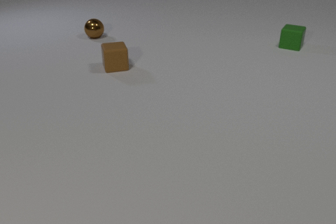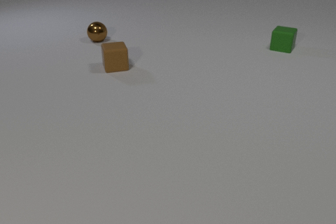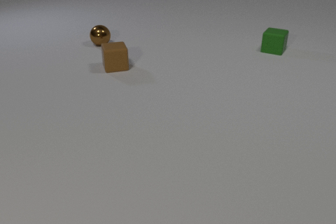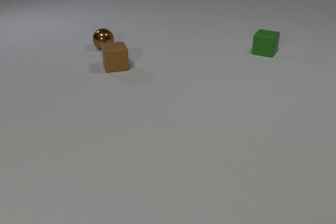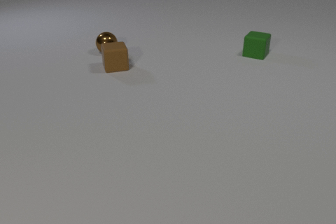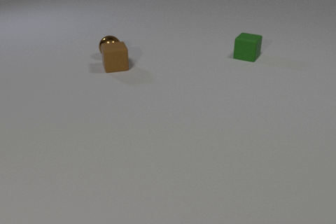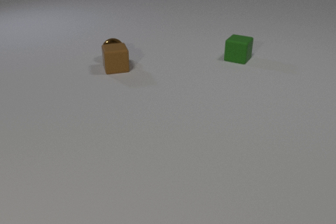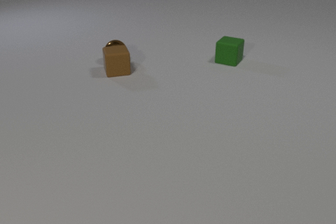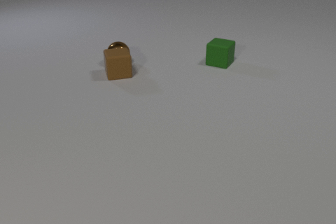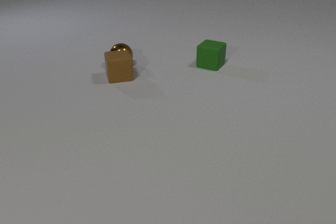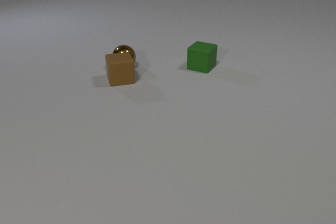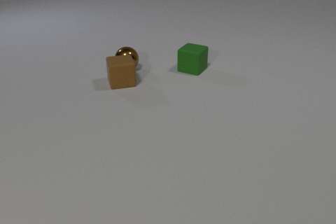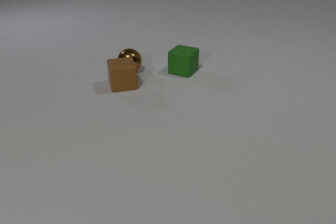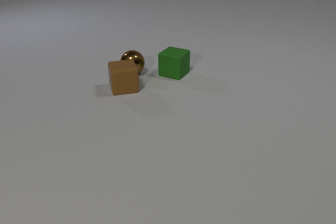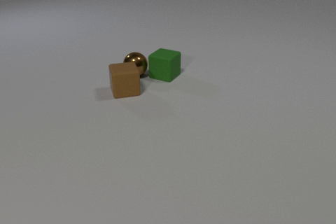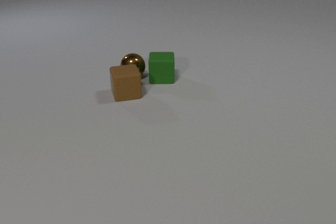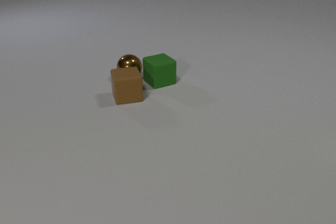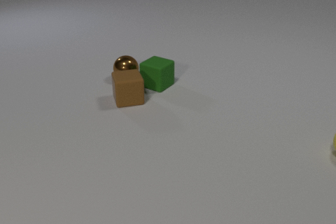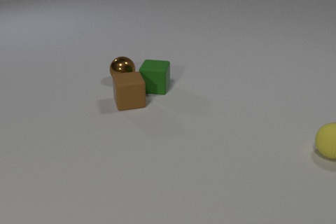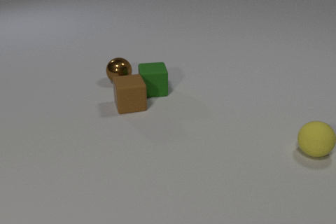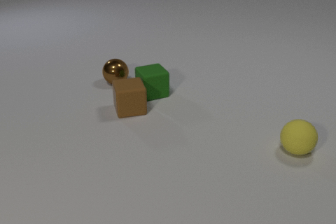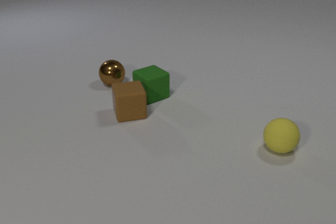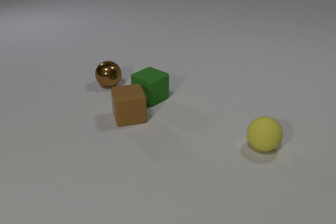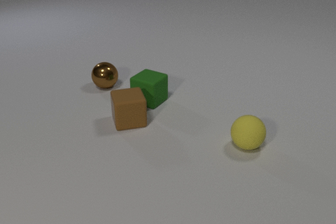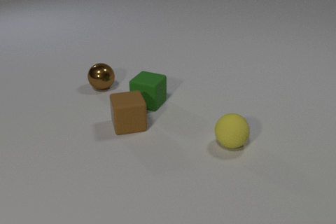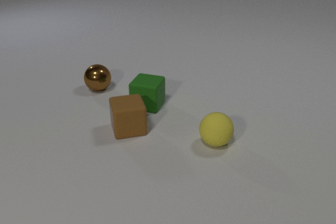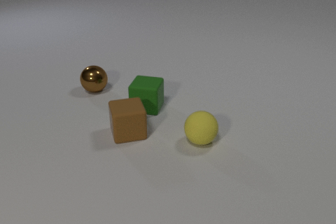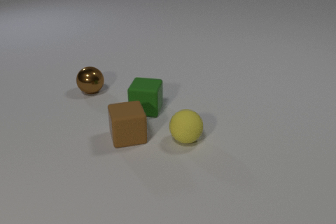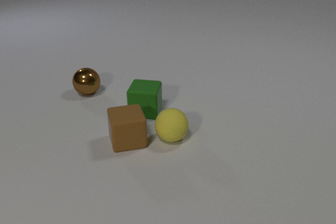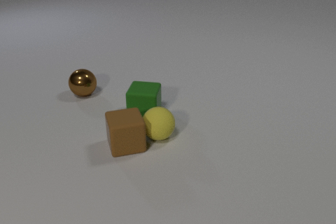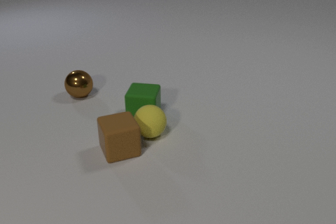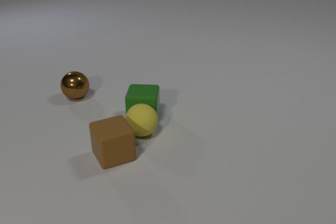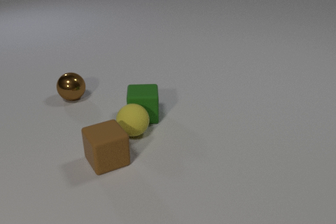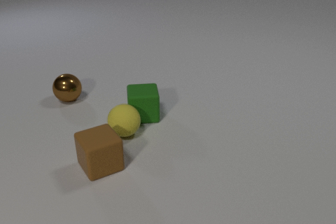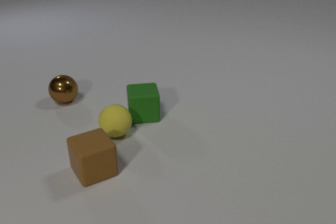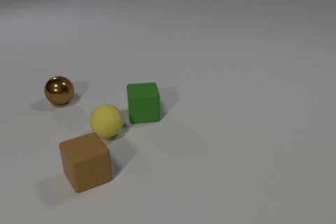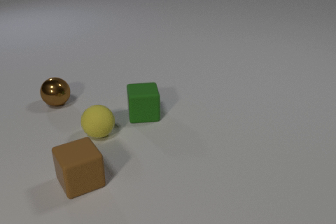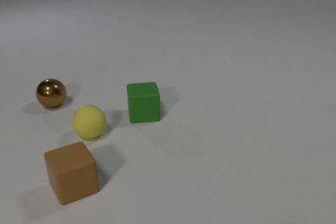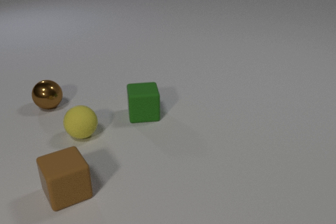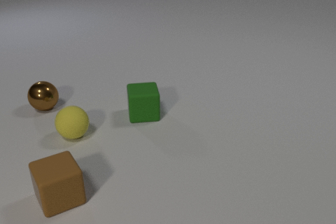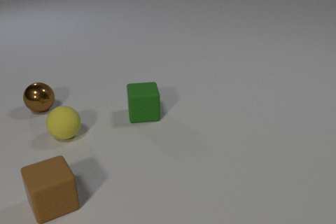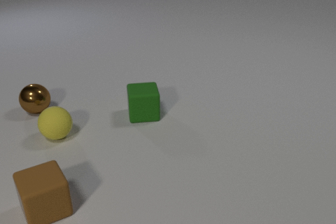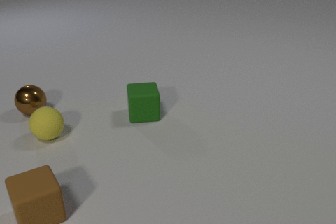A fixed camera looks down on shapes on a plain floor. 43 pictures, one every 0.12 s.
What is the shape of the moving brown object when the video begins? sphere.
What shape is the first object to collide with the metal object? cube.
How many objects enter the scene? 1.
0.00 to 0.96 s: The brown metal sphere rolls toward the camera. The brown rubber cube slides toward the camera. The green rubber cube slides to the left and toward the camera. The brown metal sphere and the brown rubber cube collide.
0.96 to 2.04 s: The brown metal sphere rolls toward the camera. The brown rubber cube slides toward the camera. The green rubber cube slides to the left and toward the camera, spins counterclockwise seen from above by about 90 degrees, its near face sliding to the right. The brown metal sphere and the green rubber cube collide.
2.04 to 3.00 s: The brown metal sphere rolls to the left and toward the camera. The brown rubber cube slides toward the camera. The green rubber cube slides toward the camera, spins counterclockwise seen from above by about 105 degrees, its near face sliding to the right. The yellow rubber sphere rolls to the left. The brown rubber cube and the green rubber cube collide.
3.00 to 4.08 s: The brown metal sphere rolls to the left and toward the camera. The brown rubber cube slides toward the camera and to the left. The green rubber cube slides toward the camera, spins so that its near face slides to the right, counterclockwise seen from above. The yellow rubber sphere rolls to the left. The brown rubber cube and the yellow rubber sphere collide. The green rubber cube and the yellow rubber sphere collide.
4.08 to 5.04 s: The brown metal sphere rolls to the left and toward the camera. The brown rubber cube slides to the left and toward the camera. The yellow rubber sphere rolls to the left.
